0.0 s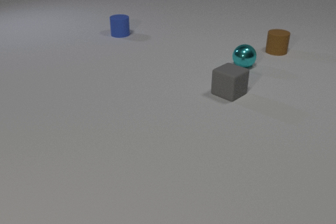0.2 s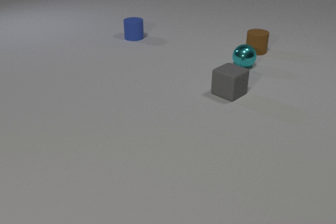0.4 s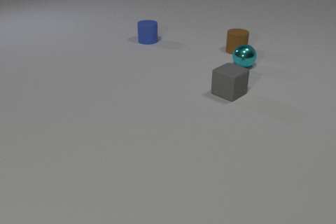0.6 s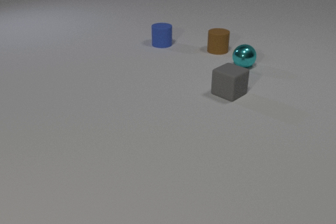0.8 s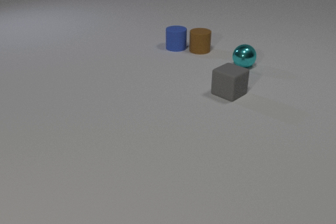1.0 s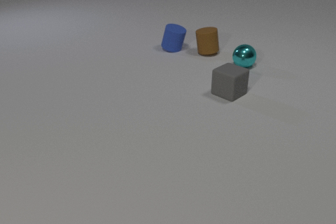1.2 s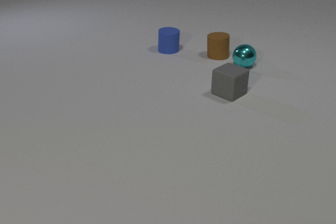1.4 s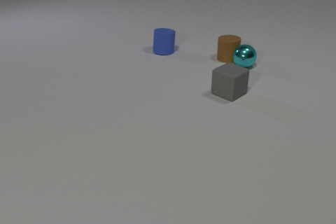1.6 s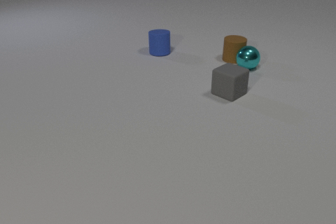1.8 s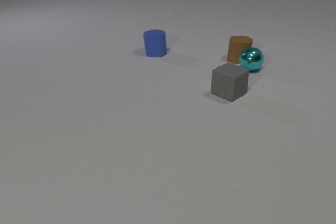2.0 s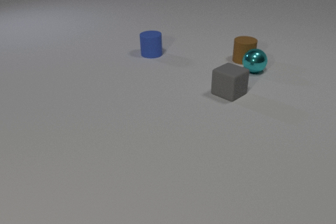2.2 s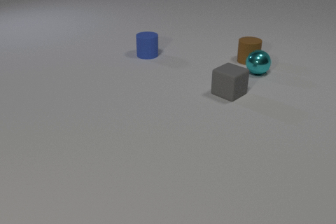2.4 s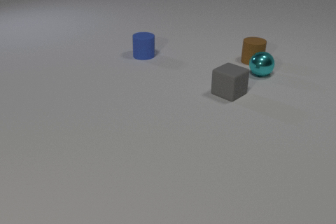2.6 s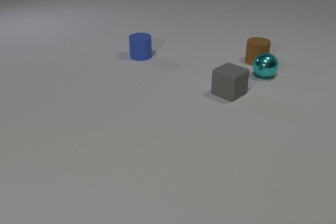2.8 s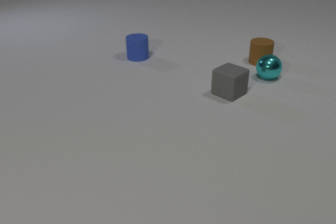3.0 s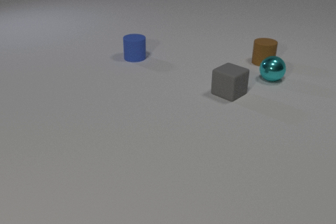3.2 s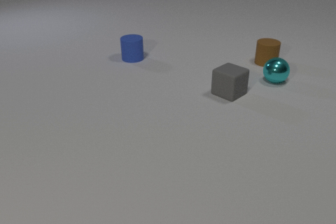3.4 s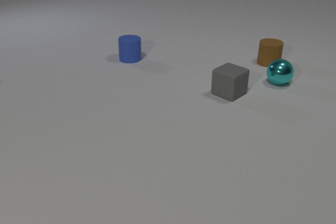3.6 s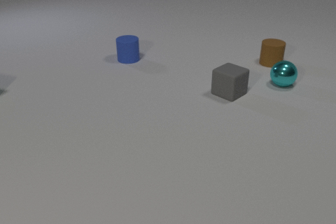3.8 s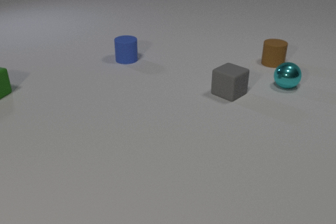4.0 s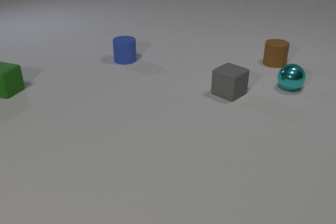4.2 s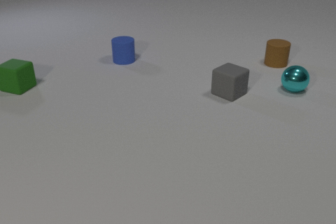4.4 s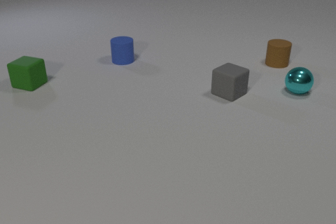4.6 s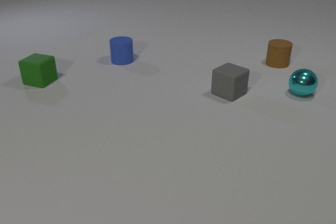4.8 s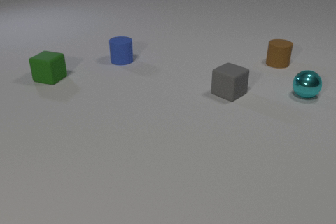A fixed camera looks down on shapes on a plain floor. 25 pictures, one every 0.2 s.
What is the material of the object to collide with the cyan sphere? rubber.
What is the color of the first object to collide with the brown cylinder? blue.
Are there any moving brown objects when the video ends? no.
0.0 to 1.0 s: The blue rubber cylinder slides to the right and toward the camera. The brown rubber cylinder slides to the left. The blue rubber cylinder and the brown rubber cylinder collide.
1.0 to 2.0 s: The blue rubber cylinder slides to the left and toward the camera. The brown rubber cylinder slides to the right. The cyan metal sphere rolls toward the camera and to the right. The brown rubber cylinder and the cyan metal sphere collide.
2.0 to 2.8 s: The blue rubber cylinder slides to the left and toward the camera. The brown rubber cylinder slides to the right. The cyan metal sphere rolls to the right and toward the camera.
2.8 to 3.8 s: The blue rubber cylinder slides to the left and toward the camera. The brown rubber cylinder slides to the right. The cyan metal sphere rolls to the right and toward the camera. The green rubber cube comes in at the left edge, slides to the right.
3.8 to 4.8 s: The blue rubber cylinder slides to the left. The brown rubber cylinder slides to the right. The cyan metal sphere rolls to the right and toward the camera. The green rubber cube slides to the right.
